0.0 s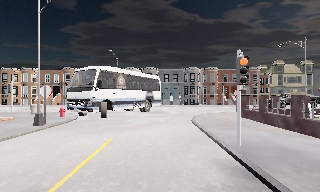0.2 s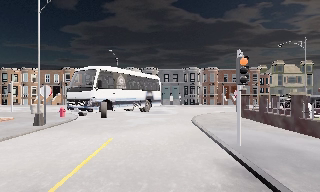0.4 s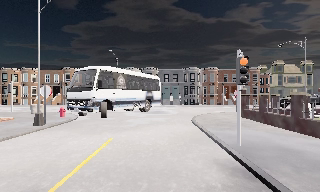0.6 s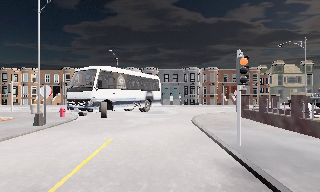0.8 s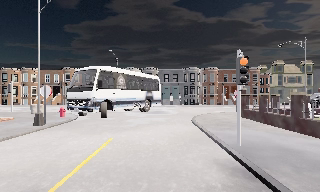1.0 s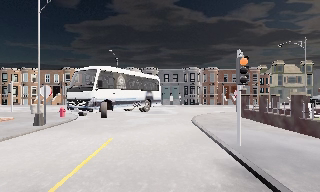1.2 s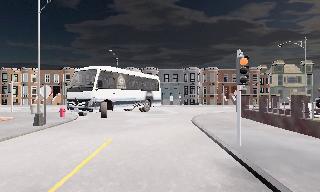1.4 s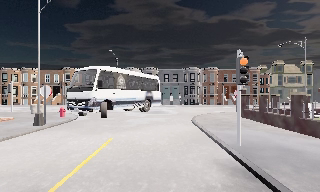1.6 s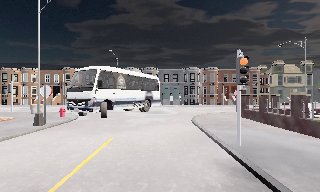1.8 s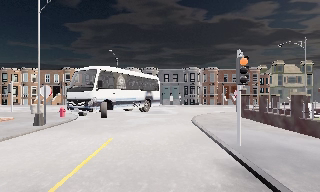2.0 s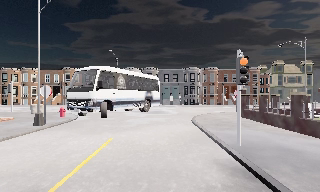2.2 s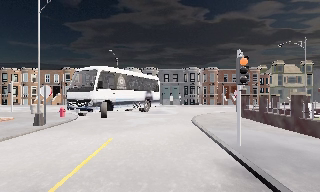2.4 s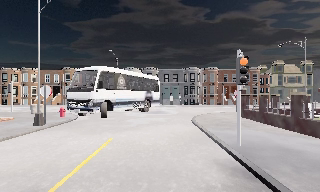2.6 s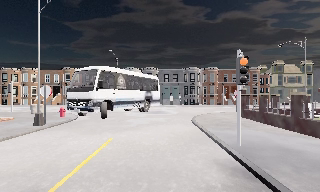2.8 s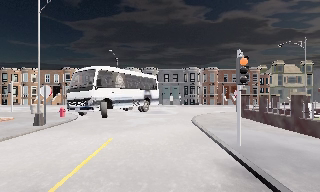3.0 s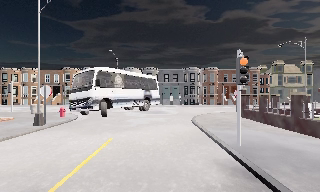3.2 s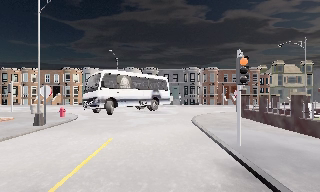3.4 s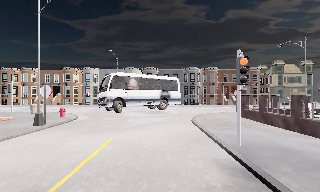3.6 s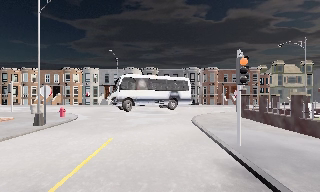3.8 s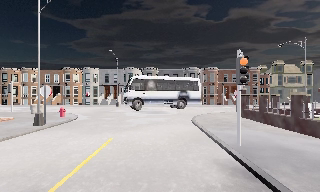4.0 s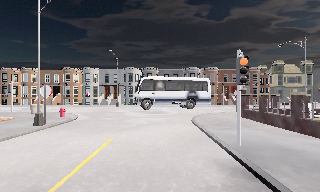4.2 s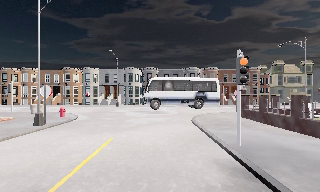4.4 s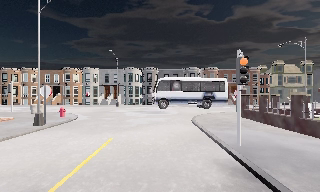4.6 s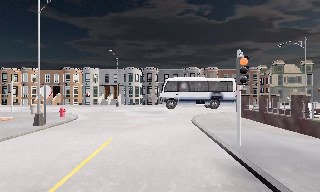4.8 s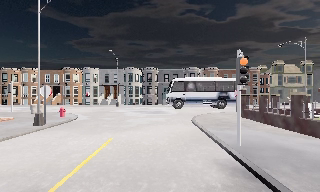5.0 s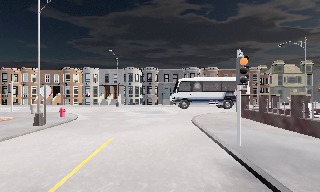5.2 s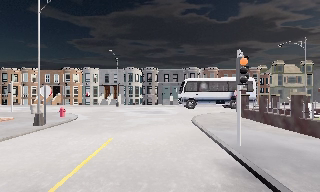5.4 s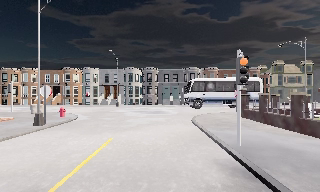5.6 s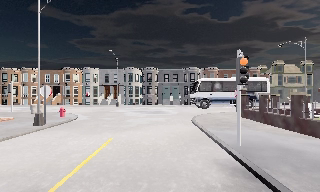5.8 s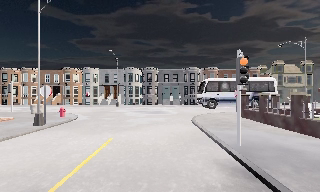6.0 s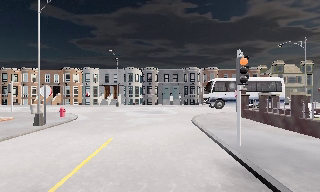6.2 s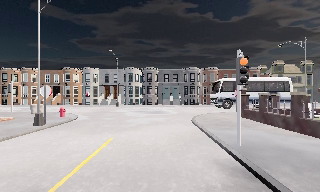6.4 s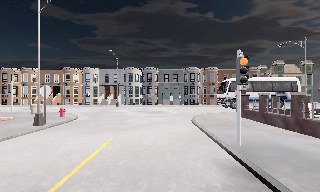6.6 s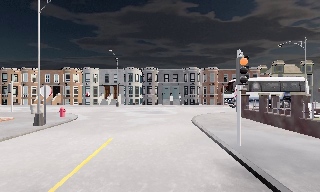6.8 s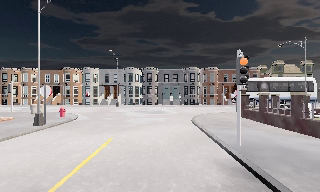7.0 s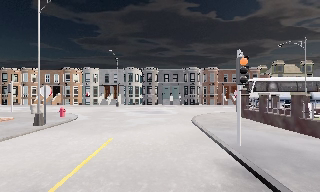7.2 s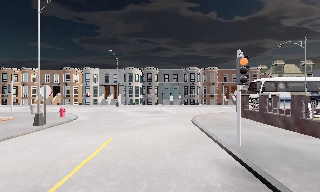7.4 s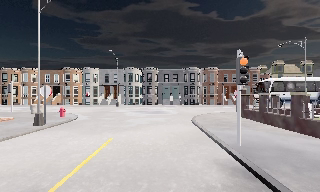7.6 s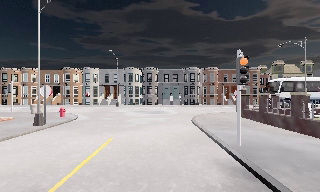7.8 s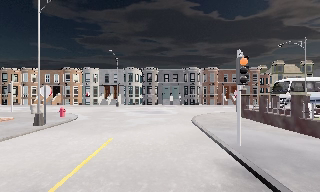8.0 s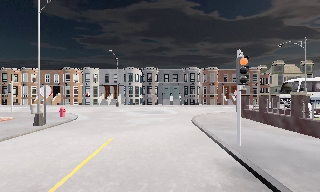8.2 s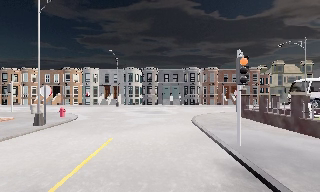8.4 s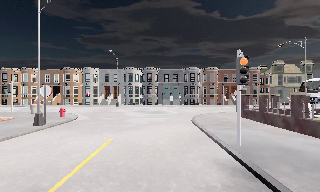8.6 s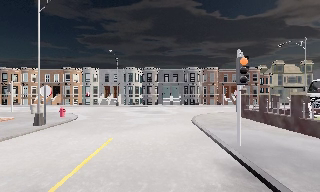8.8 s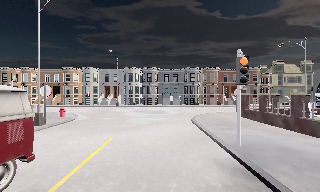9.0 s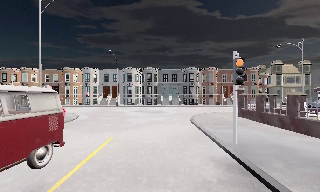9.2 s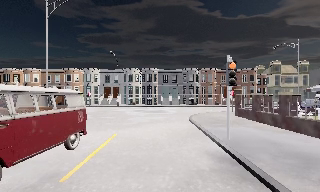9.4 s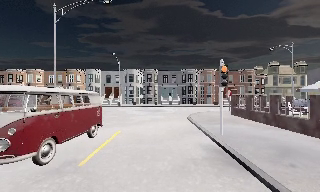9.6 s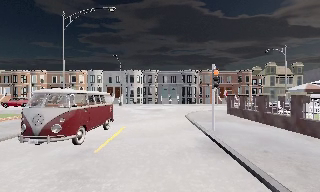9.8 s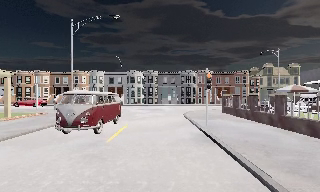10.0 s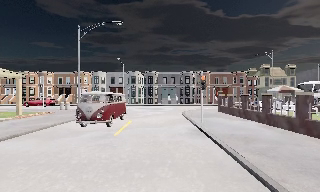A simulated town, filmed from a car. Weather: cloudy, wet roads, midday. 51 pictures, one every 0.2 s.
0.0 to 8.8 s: The camera keeps its place and its aim.
8.8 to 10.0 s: The camera travels backward, about 4.5 m, so what stands in front gets smaller. It gains speed.
The film runs backward here.
